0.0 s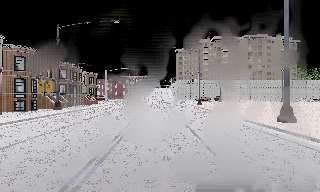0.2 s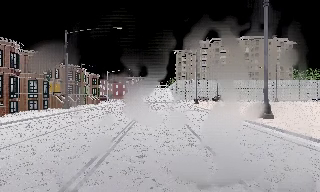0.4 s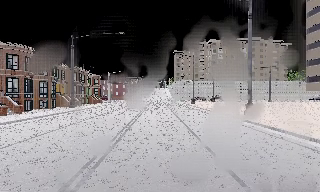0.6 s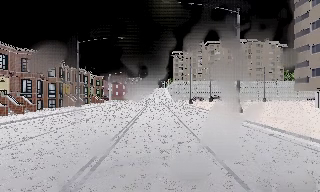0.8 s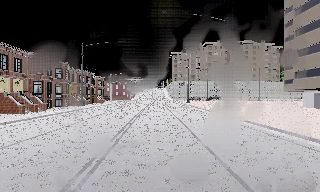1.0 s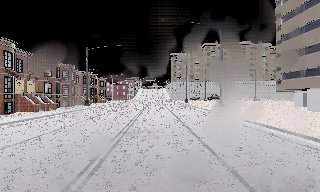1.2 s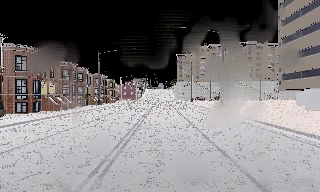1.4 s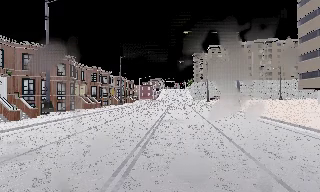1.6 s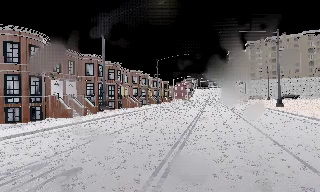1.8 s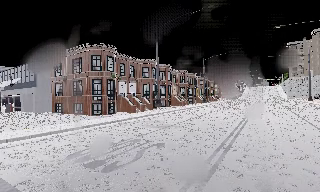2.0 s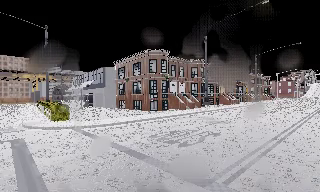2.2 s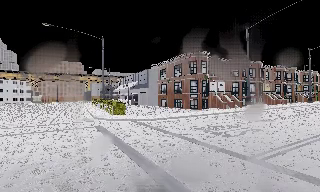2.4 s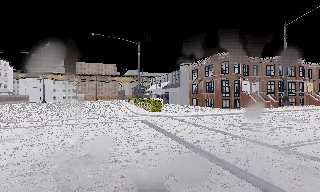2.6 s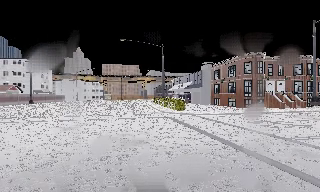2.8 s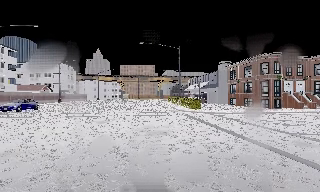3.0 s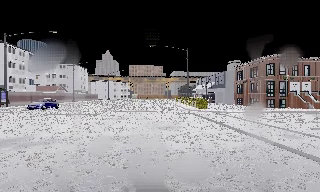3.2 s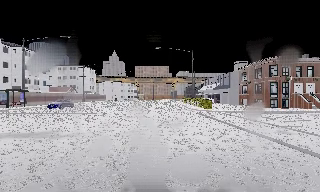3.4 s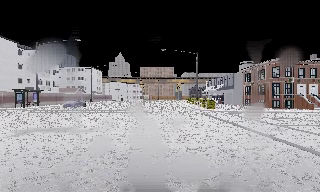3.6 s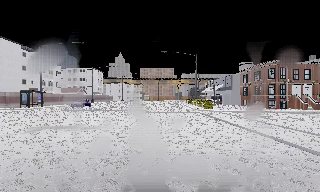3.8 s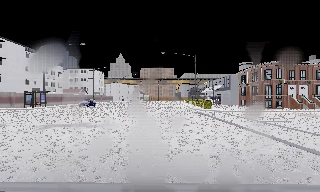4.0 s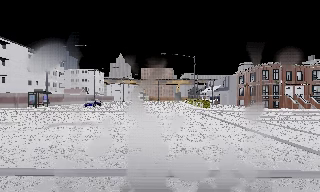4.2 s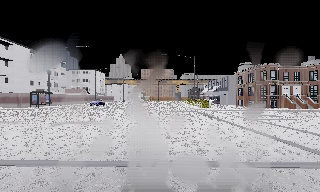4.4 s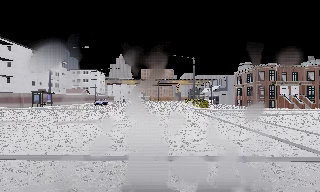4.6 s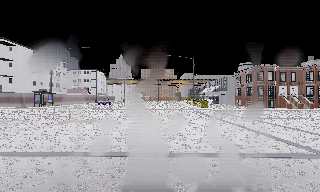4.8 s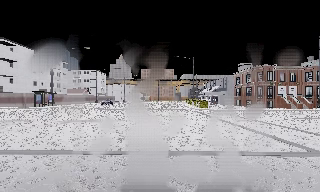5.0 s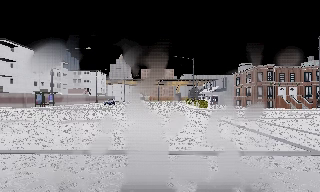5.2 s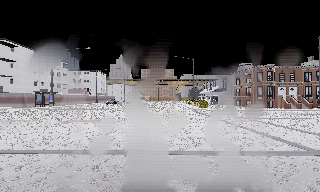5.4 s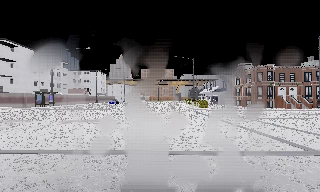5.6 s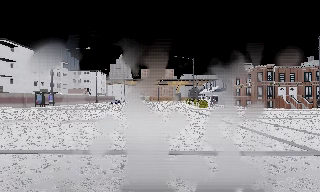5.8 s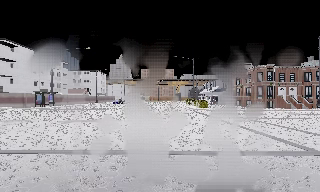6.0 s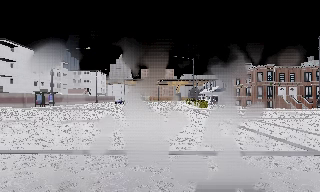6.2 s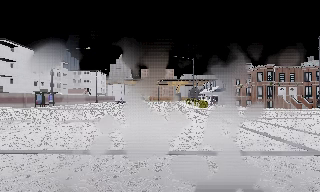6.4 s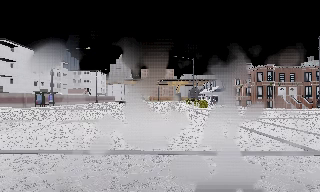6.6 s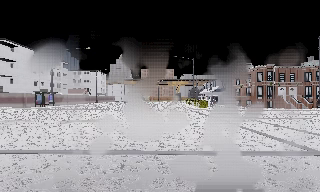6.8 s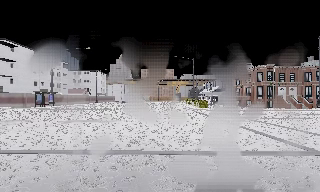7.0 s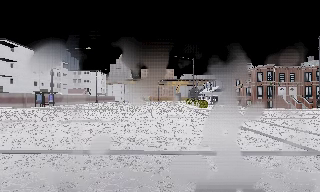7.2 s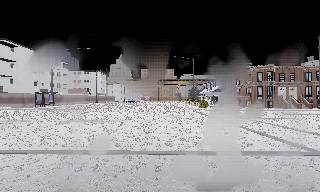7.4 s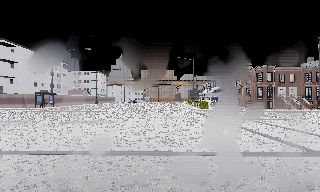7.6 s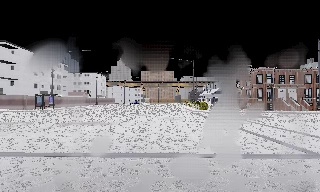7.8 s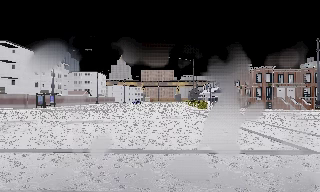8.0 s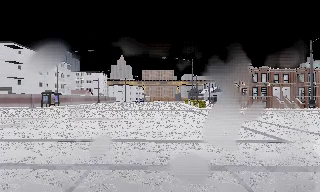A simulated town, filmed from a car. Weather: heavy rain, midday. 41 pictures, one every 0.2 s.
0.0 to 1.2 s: The camera travels backward, about 11 m, so what stands in front gets smaller.
1.2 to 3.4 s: The scene slides to the right, as the camera pans about 90 degrees to its left. It travels backward, about 17 m.
3.4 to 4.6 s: The camera travels backward, about 3.5 m, so what stands in front gets smaller. It loses speed.
4.6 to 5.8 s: The camera shifts only a little, or ends up much as it began.
5.8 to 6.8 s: The camera keeps its place and its aim.
6.8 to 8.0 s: The camera travels backward, about 1.5 m, so what stands in front gets smaller. It gains speed.
The film runs backward here.
